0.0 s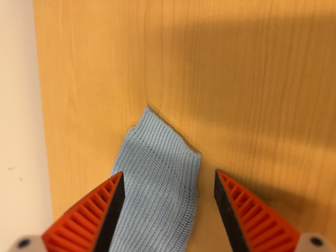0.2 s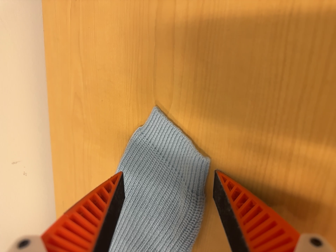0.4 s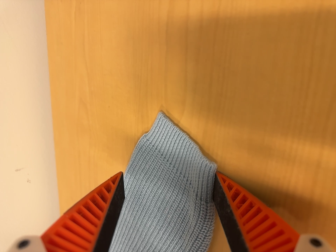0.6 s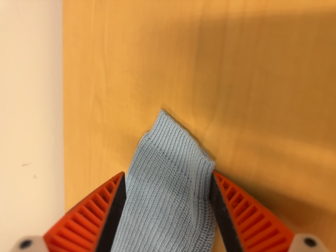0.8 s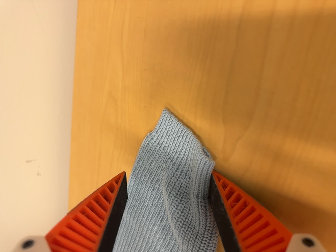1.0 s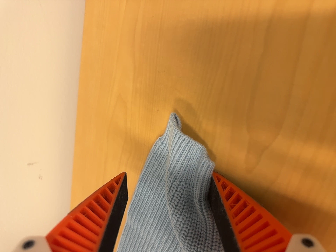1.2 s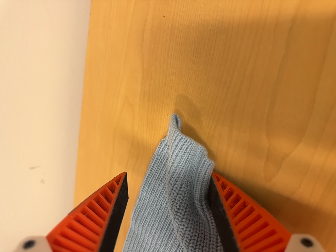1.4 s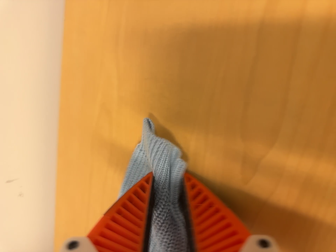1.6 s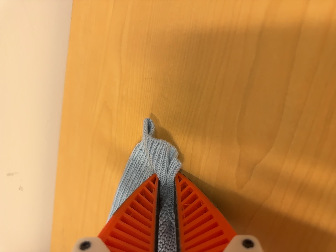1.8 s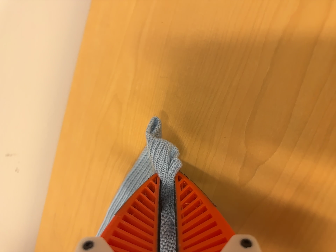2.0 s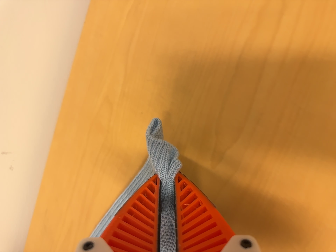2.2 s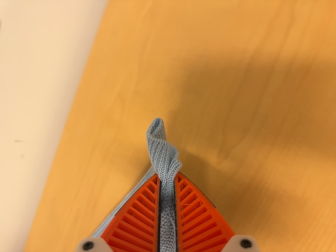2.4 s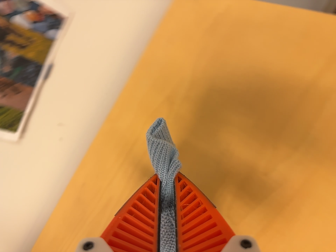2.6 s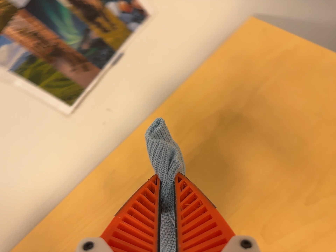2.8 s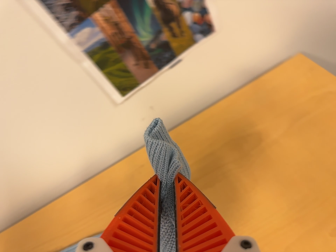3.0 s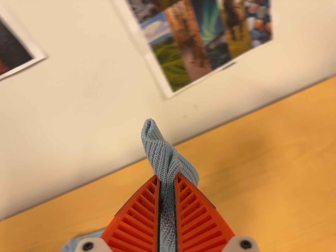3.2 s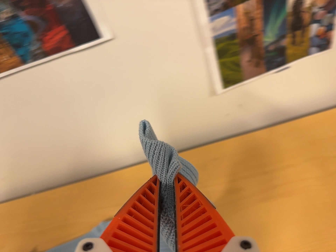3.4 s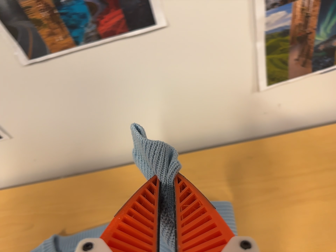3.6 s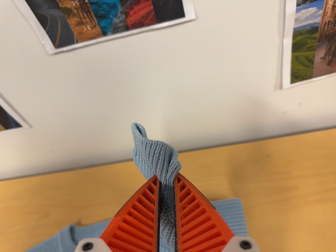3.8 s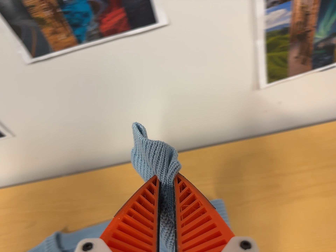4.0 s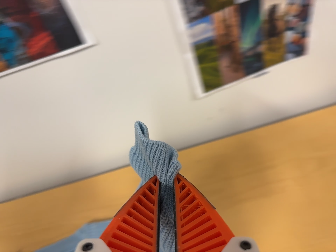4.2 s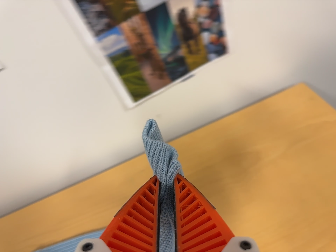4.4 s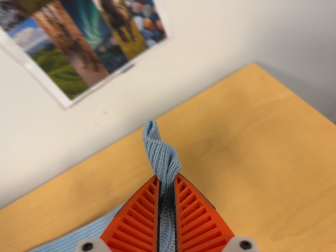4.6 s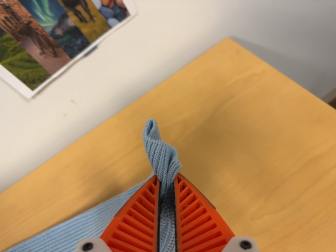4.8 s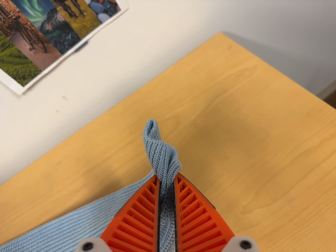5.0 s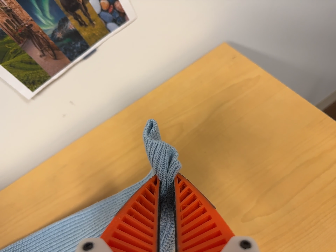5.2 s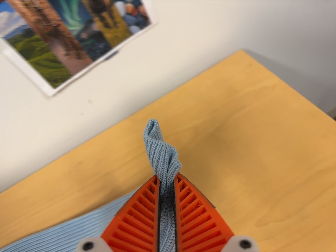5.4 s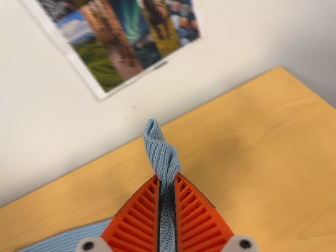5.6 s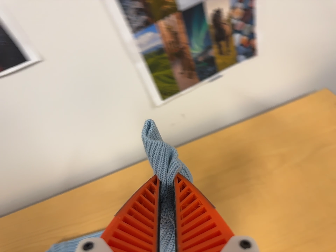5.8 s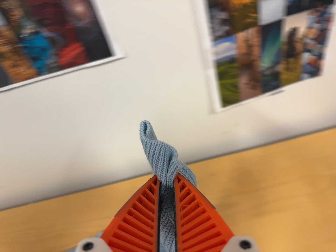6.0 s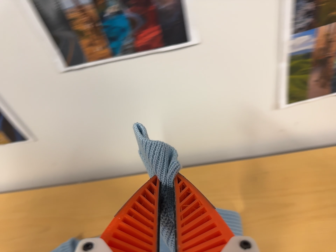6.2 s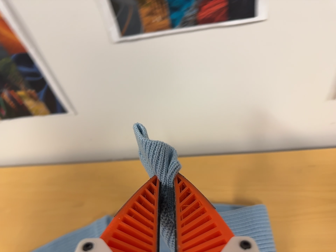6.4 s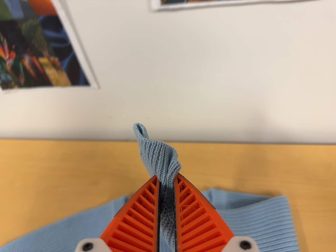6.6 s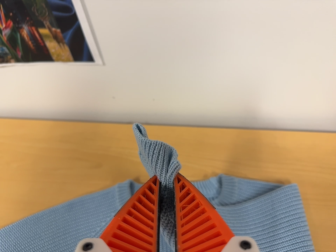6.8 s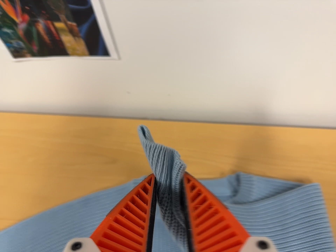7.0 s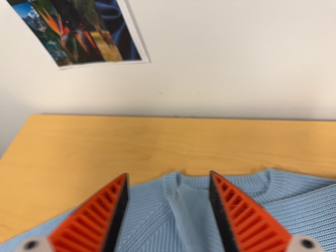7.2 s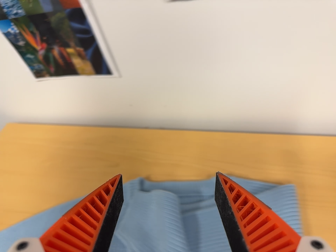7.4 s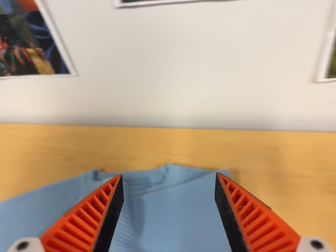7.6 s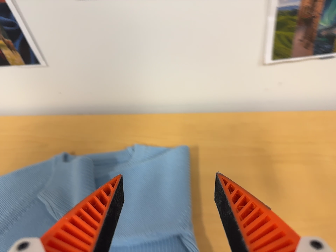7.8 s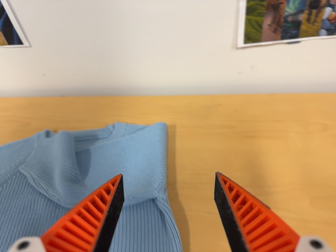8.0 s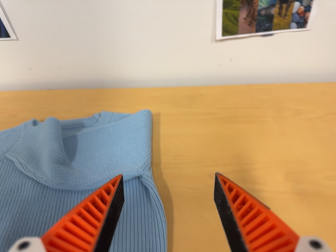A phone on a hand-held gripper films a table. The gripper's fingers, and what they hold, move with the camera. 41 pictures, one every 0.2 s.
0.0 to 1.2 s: The camera travels to its left and forward, about 12 cm, so close, fixed things drift to the right. It rolls about its line of sight by about 10 degrees, and the scene rotates clockwise.
1.2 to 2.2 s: The camera travels backward, about 8 cm, so what stands in front gets smaller. It rolls about its line of sight by about 10 degrees, and the scene rotates clockwise.
2.2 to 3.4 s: The camera travels to its left, about 40 cm, so close, fixed things drift to the right. It rolls about its line of sight by about 55 degrees, and the scene rotates clockwise.
3.4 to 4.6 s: The camera swings to its right by about 15 degrees, and the scene slides to the left. It travels to its right, about 26 cm, so close, fixed things drift to the left. It rolls about its line of sight by about 25 degrees, and the scene rotates counterclockwise.
4.6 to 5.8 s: The scene slides to the right, as the camera pans about 10 degrees to its left. It travels to its left, about 22 cm, so close, fixed things drift to the right. It rolls about its line of sight by about 20 degrees, and the scene rotates clockwise.
5.8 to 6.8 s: The camera travels to its left, about 22 cm, so close, fixed things drift to the right. Its aim tips toward the bottom of its view by about 10 degrees, and the scene shifts upward. It rolls about its line of sight by about 15 degrees, and the scene rotates clockwise.
6.8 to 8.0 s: The camera travels backward, toward the bottom of its view and to its right, about 30 cm, so what stands in front gets smaller. Its aim tips toward the top of its view by about 10 degrees.
The film runs forward here.
